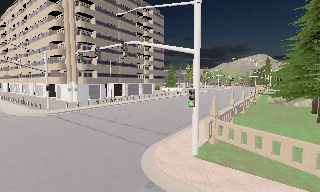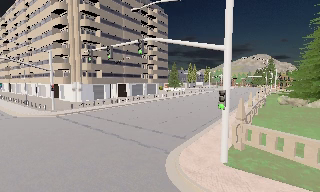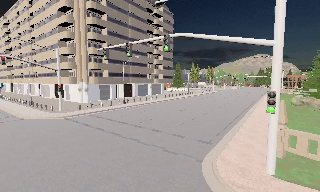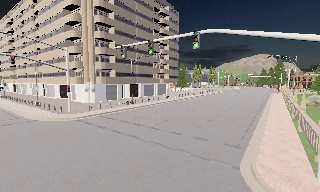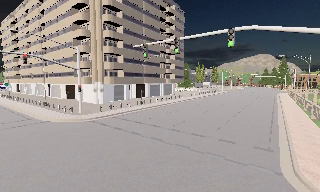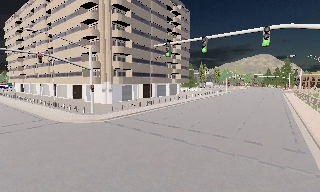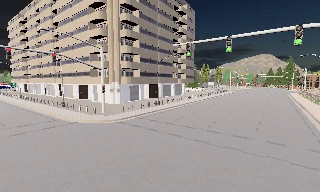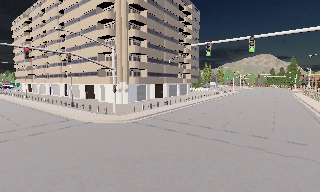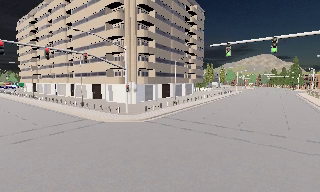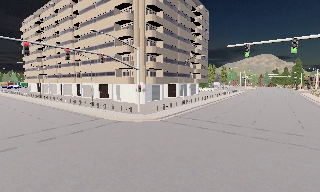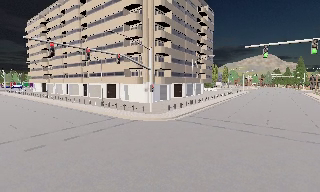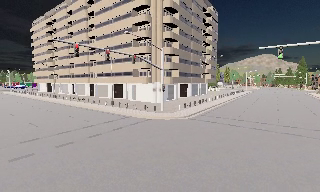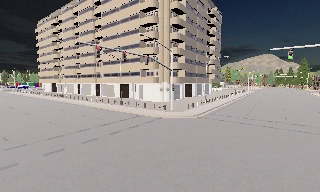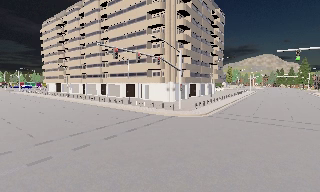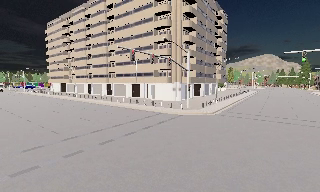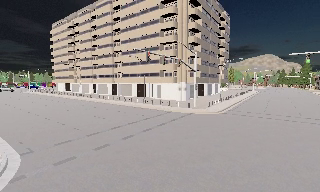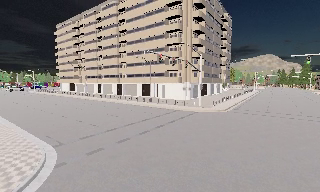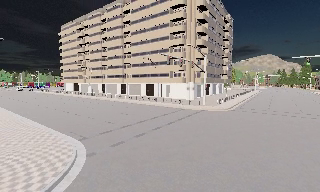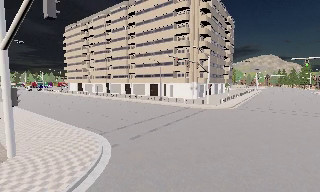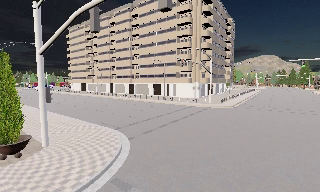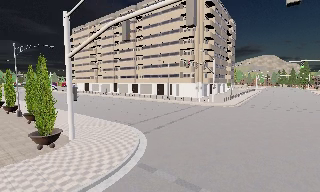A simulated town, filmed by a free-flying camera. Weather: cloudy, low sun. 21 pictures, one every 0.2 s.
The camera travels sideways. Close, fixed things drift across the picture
to the right.
0.0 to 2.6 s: The camera travels to its left, about 18 m, so close, fixed things drift to the right.
2.6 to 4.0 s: The camera travels backward and to its left, about 10 m, so what stands in front gets smaller.
The film runs forward here.
